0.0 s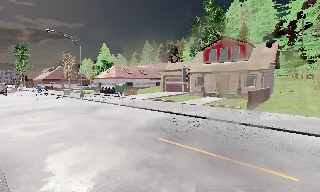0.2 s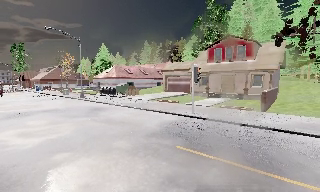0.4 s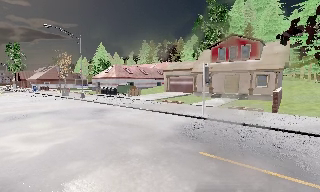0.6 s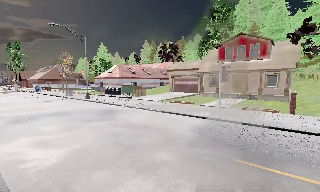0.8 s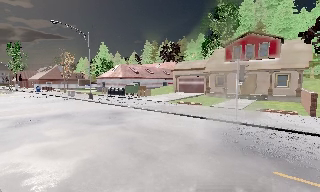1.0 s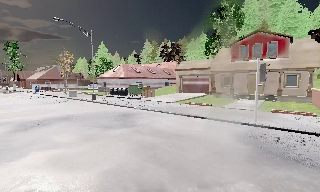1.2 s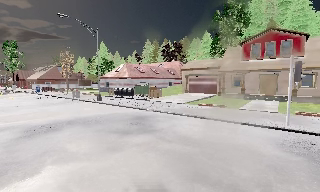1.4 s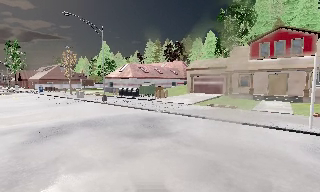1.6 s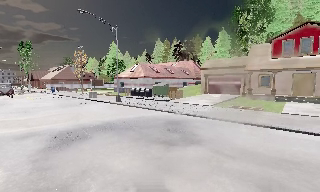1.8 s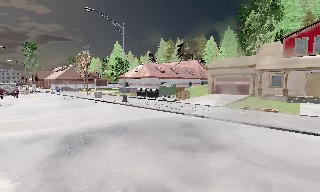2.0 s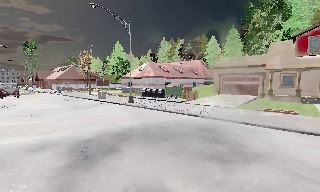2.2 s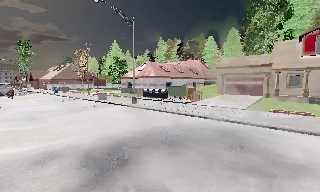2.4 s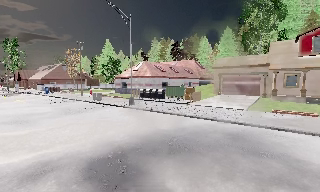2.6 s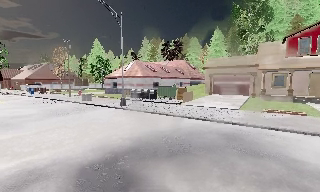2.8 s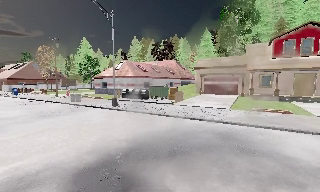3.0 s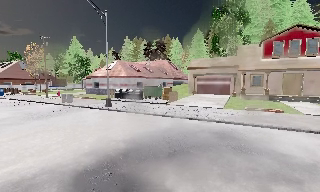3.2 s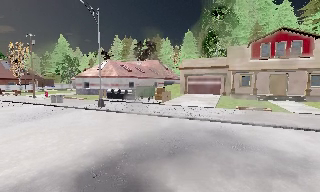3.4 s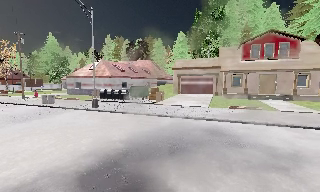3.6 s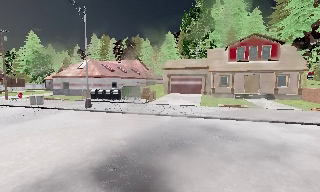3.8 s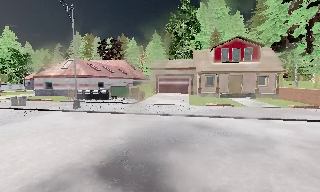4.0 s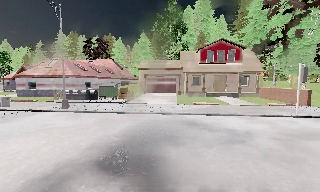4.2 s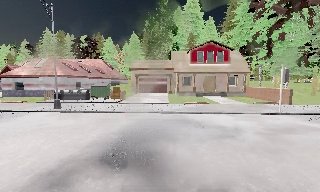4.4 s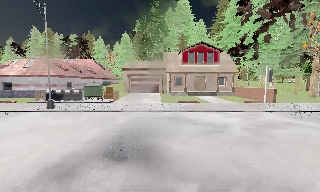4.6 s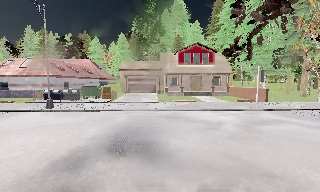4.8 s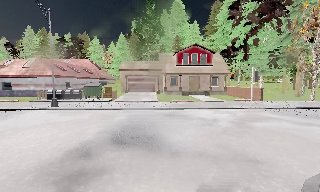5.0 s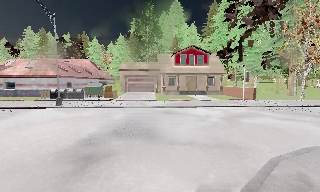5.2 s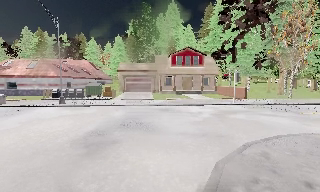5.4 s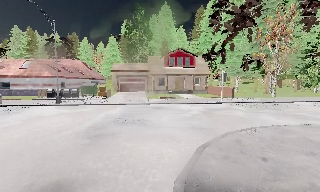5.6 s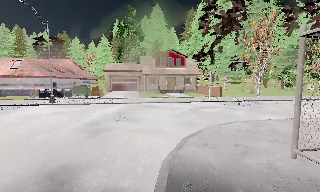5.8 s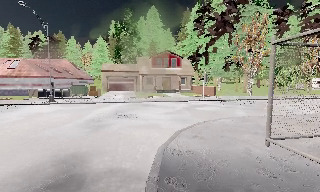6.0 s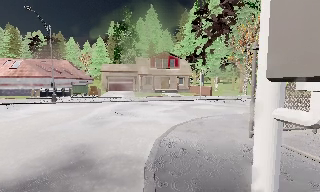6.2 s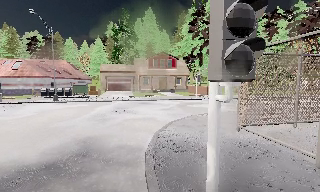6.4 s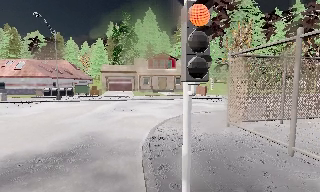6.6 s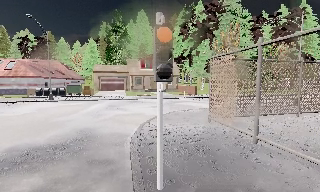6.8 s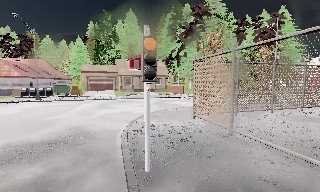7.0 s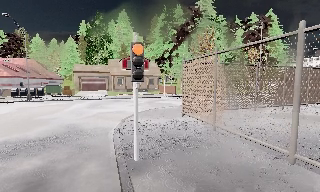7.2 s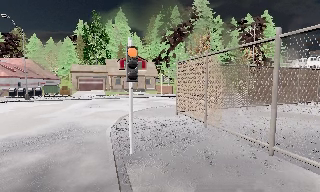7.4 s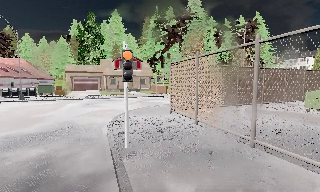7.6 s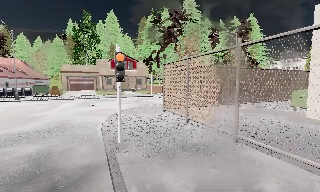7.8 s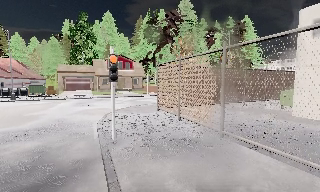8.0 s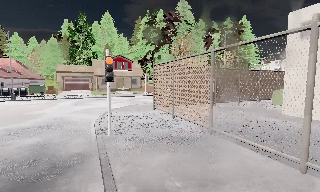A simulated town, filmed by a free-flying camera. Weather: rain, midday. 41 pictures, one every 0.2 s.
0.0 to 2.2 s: The camera travels to its left and forward, about 10 m, so close, fixed things drift to the right.
2.2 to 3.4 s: The camera pans to its right, which is clockwise from overhead, by about 20 degrees. It travels to its left and forward, about 1.5 m. It loses speed.
3.4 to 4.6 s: The camera pans to its right, which is clockwise from overhead, by about 25 degrees. It travels backward and to its left, about 2.5 m, so what stands in front gets smaller.
4.6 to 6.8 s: The scene slides to the left, as the camera pans about 15 degrees to its right. It travels backward, about 8 m, so what stands in front gets smaller.
6.8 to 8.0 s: The camera travels backward and to its right, about 2.5 m, so what stands in front gets smaller.
The film runs backward here.
